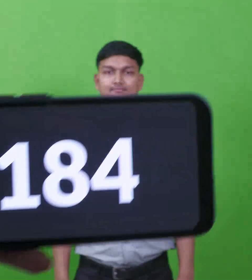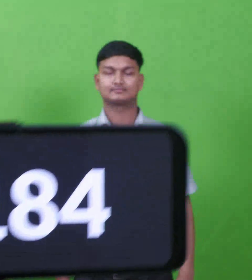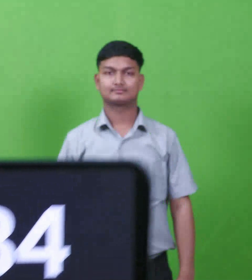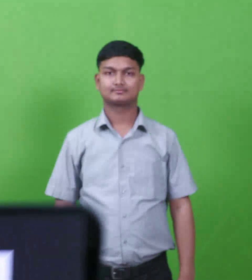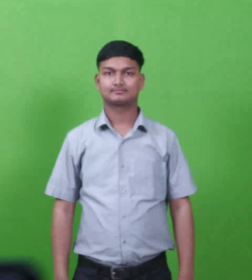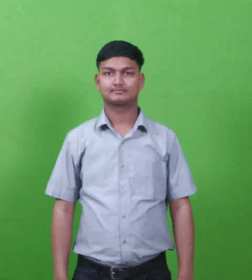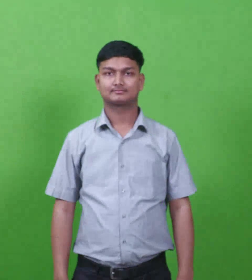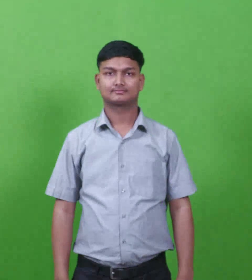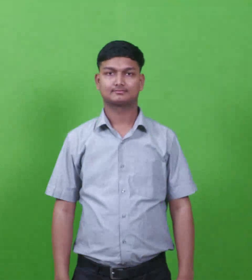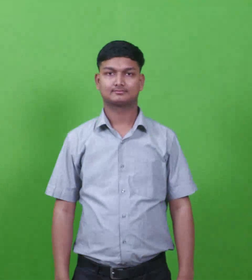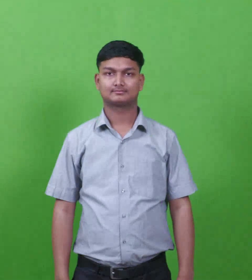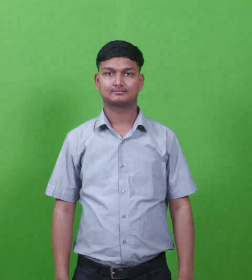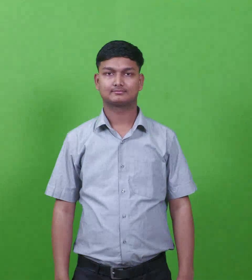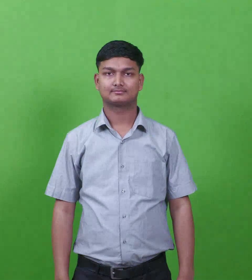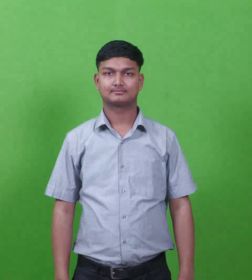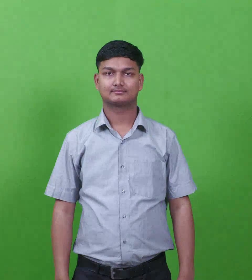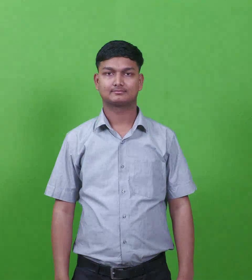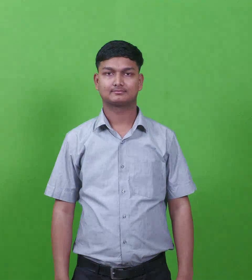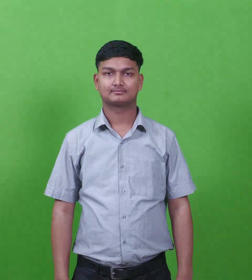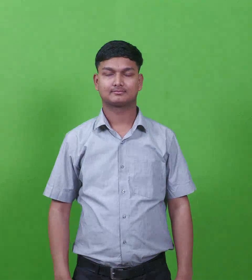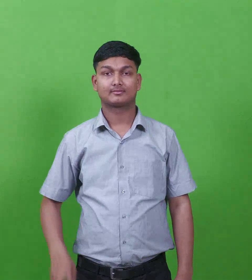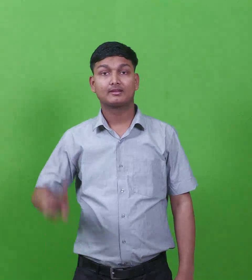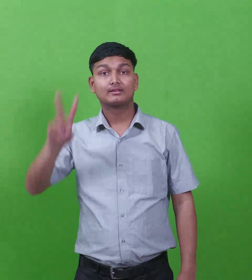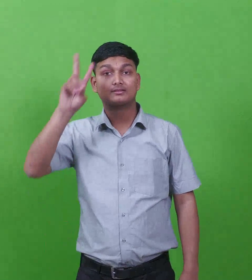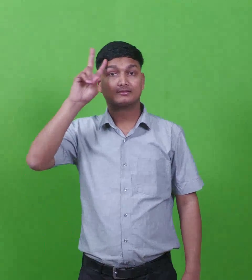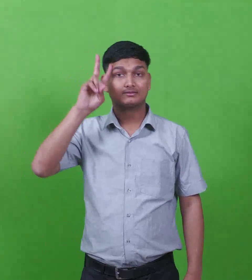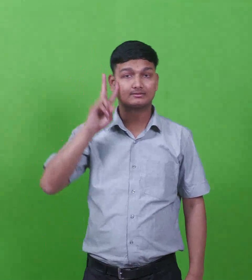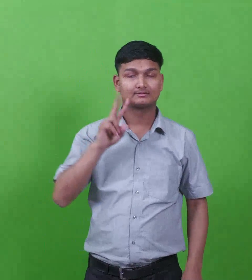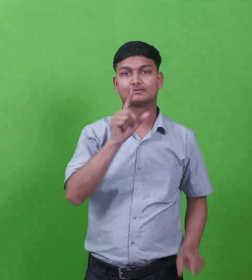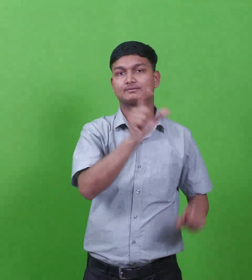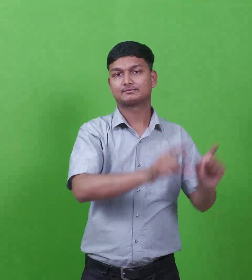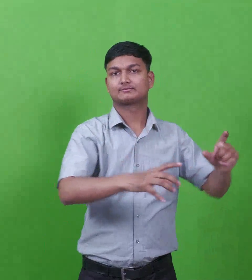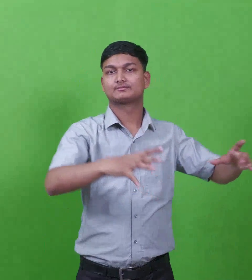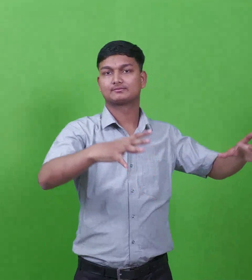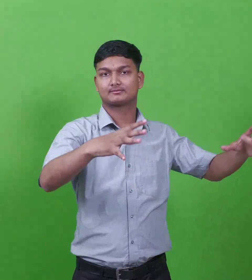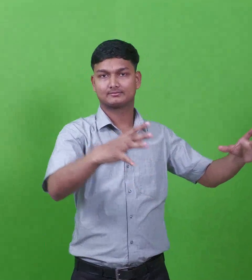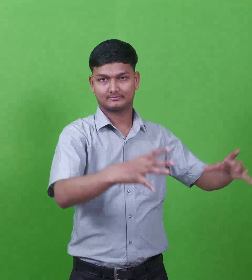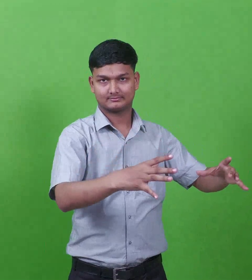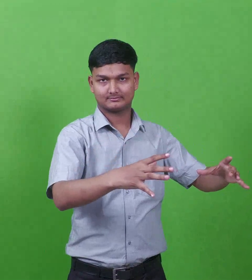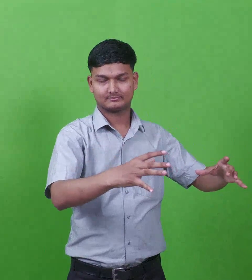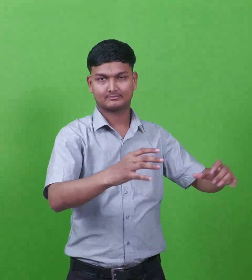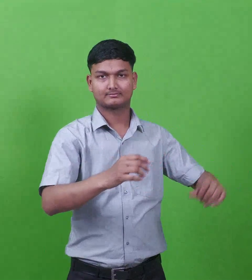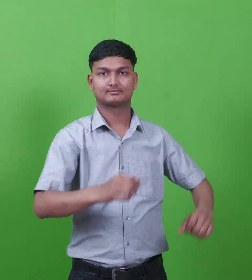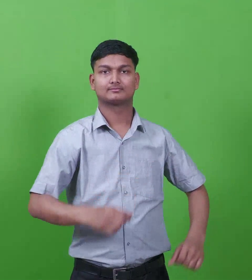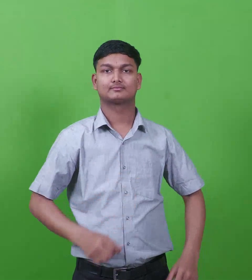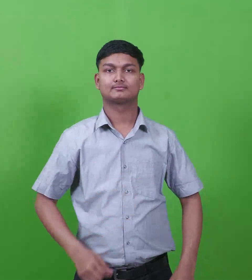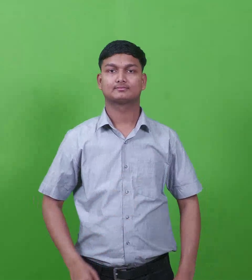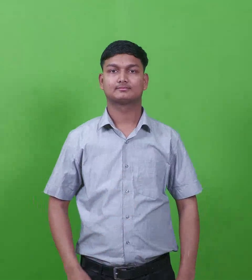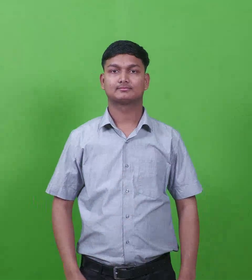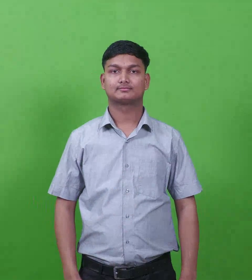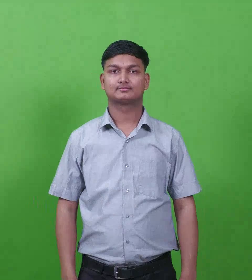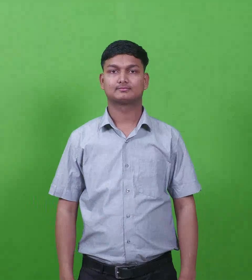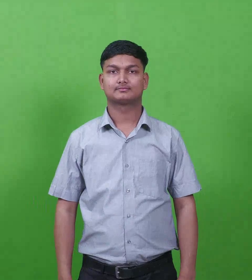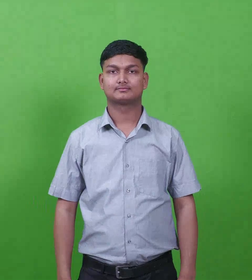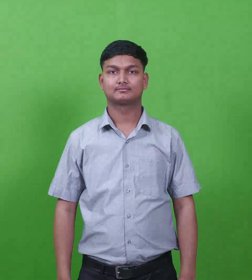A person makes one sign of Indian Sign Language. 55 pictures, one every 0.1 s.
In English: horonite
